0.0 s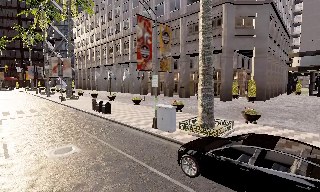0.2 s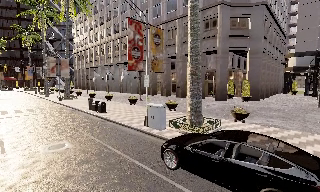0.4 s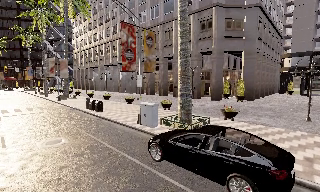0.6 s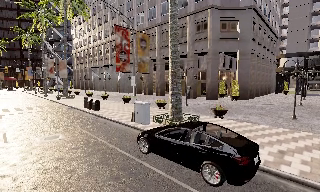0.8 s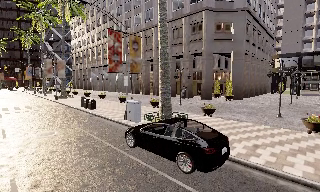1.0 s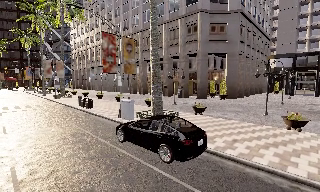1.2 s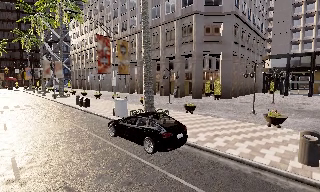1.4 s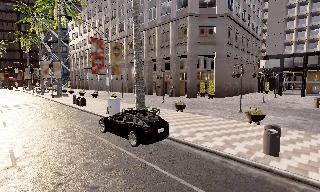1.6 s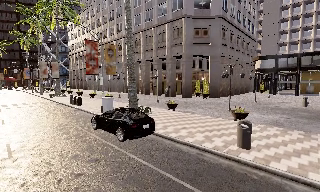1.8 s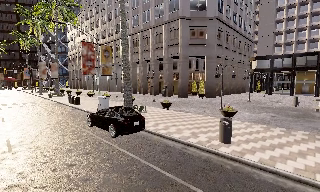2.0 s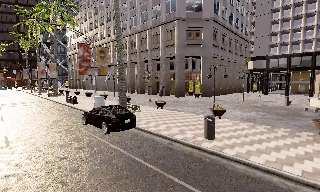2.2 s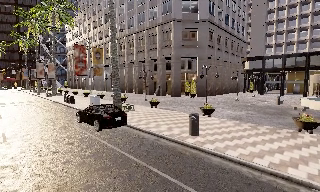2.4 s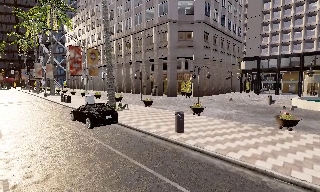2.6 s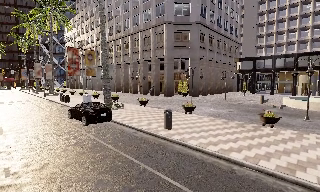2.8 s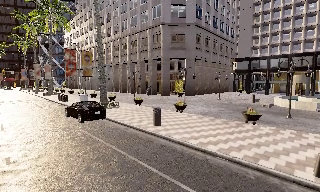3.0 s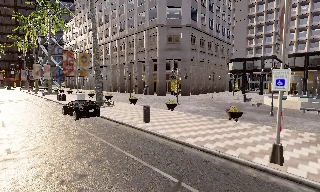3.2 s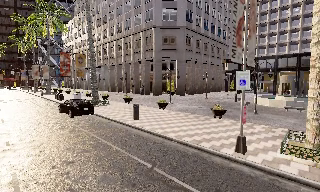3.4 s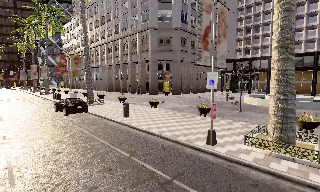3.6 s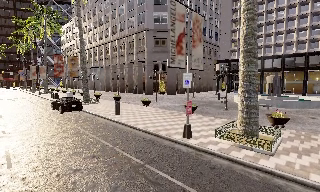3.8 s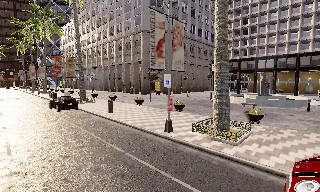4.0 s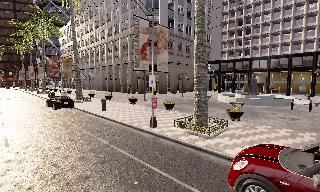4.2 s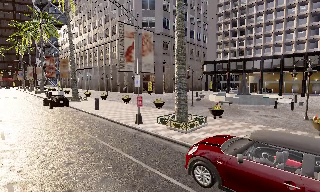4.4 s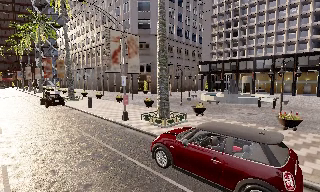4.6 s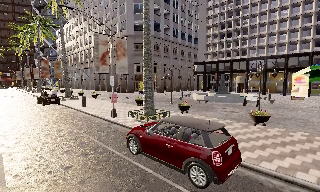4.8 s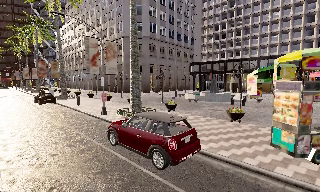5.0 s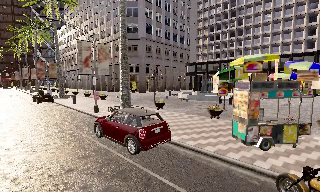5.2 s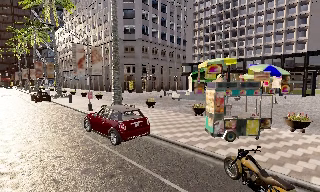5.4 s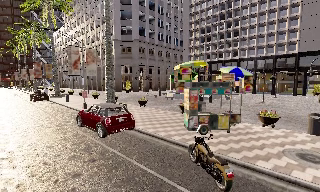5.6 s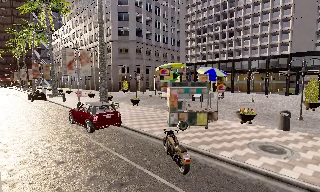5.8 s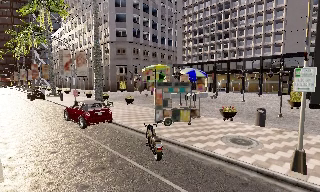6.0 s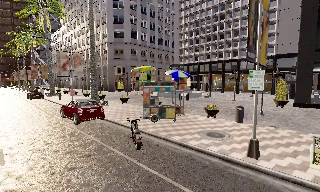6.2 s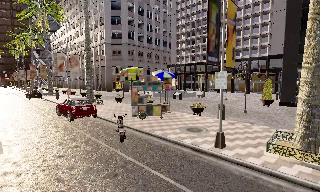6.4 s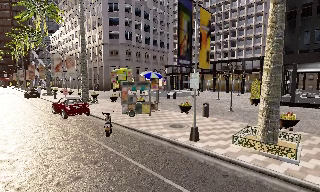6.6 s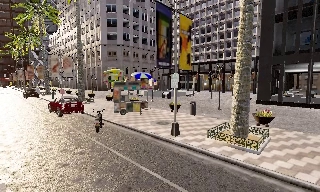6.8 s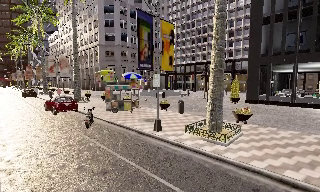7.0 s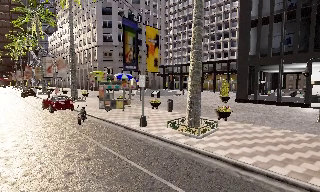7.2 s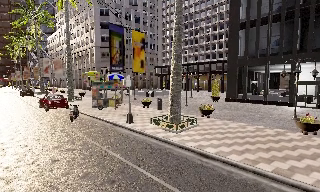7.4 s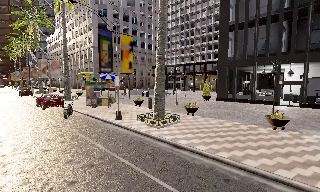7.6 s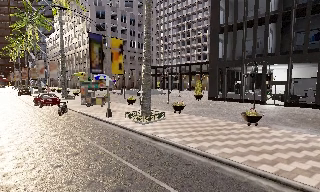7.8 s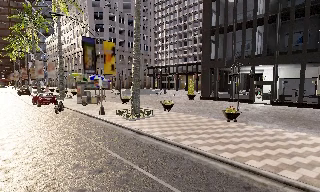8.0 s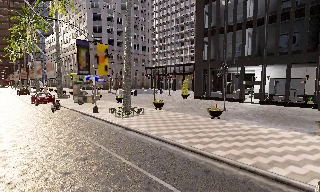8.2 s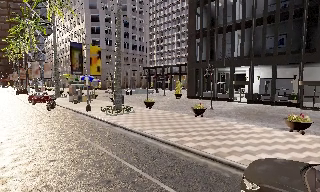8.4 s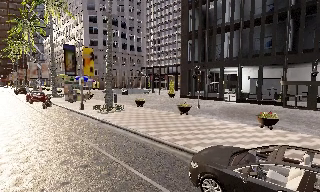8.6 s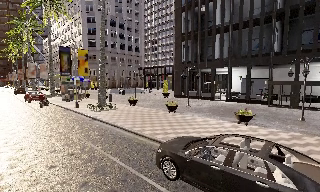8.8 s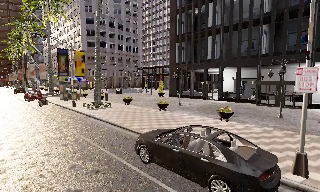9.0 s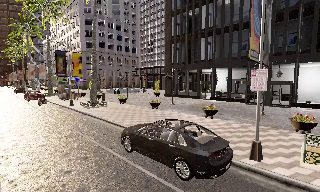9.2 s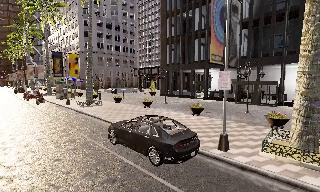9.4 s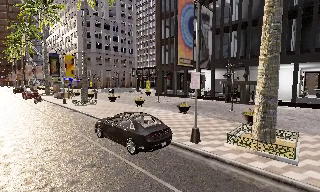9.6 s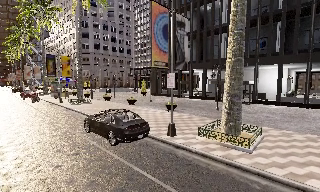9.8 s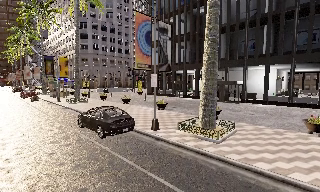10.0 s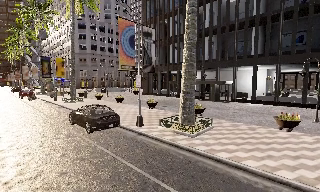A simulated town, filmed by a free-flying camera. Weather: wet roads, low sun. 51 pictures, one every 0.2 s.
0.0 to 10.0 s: The camera travels to its right and backward, about 60 m, so close, fixed things drift to the left.
The film runs backward here.
